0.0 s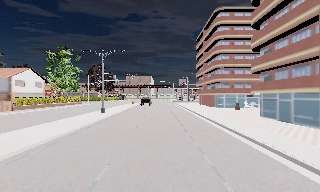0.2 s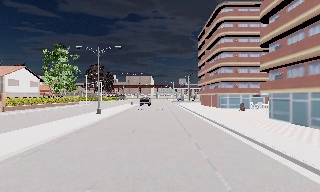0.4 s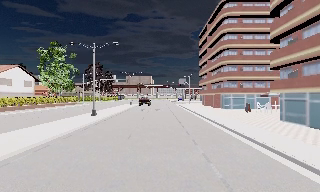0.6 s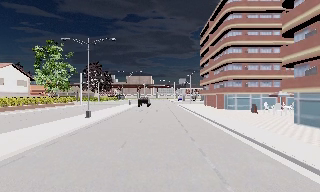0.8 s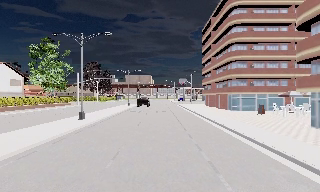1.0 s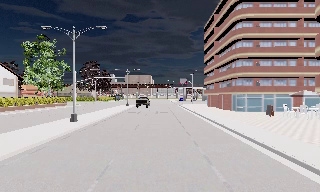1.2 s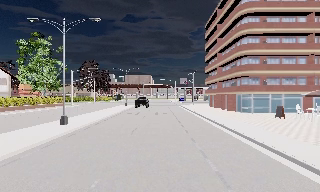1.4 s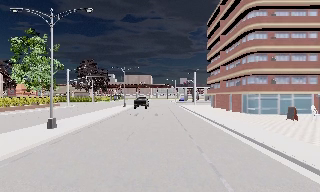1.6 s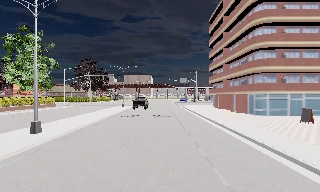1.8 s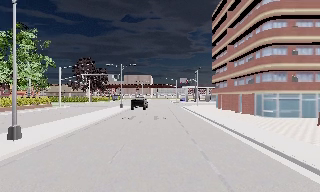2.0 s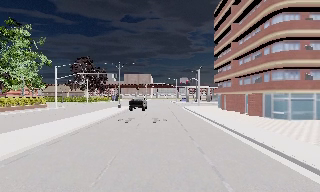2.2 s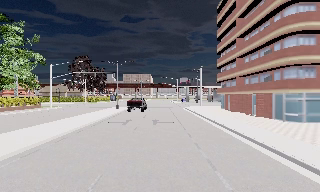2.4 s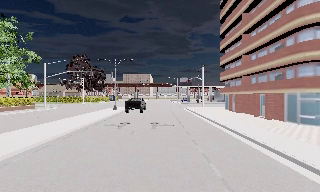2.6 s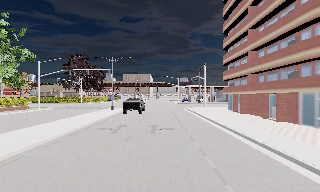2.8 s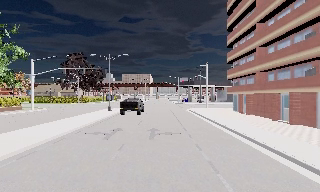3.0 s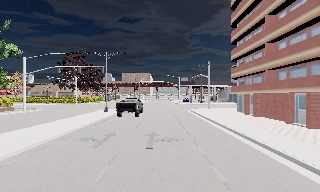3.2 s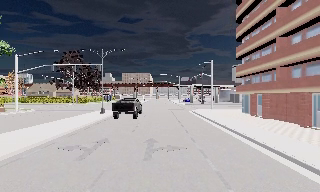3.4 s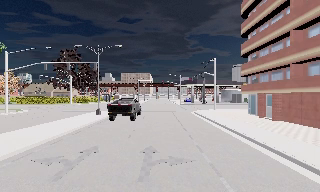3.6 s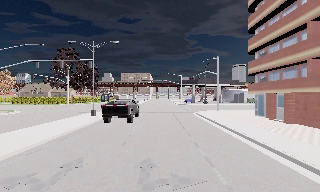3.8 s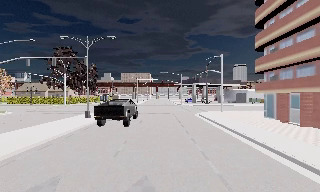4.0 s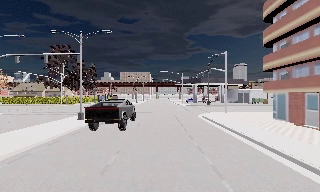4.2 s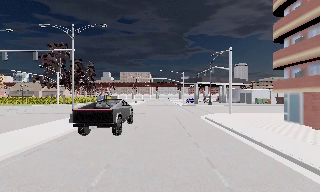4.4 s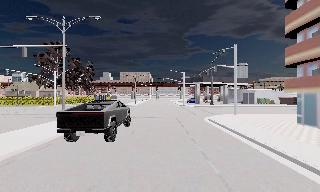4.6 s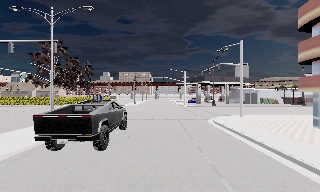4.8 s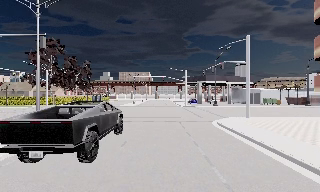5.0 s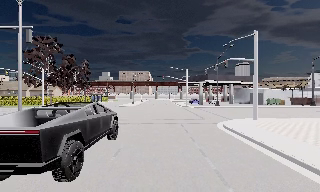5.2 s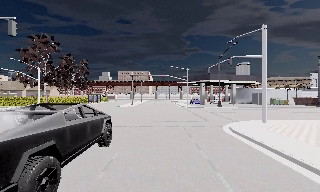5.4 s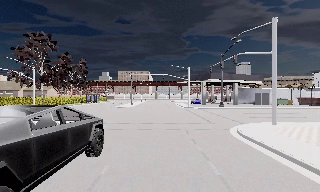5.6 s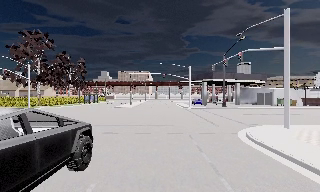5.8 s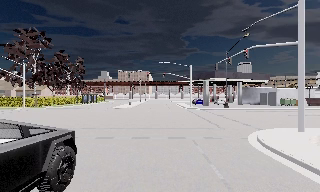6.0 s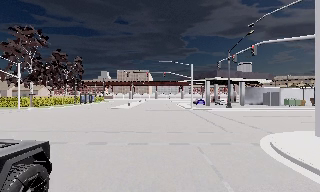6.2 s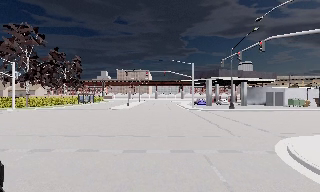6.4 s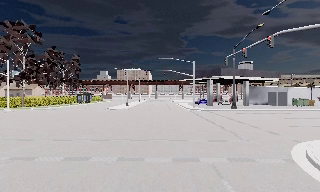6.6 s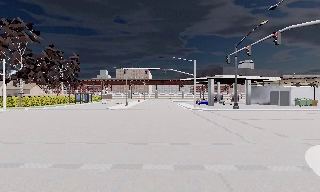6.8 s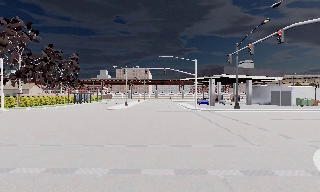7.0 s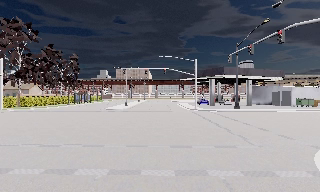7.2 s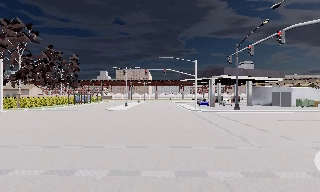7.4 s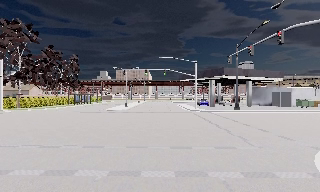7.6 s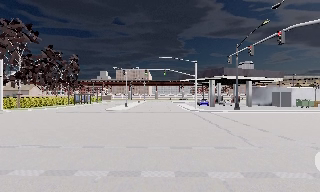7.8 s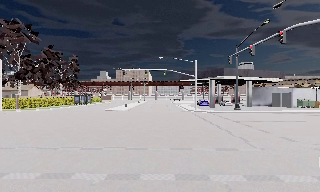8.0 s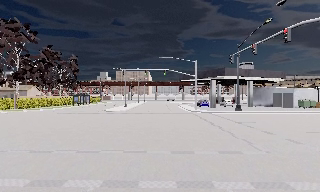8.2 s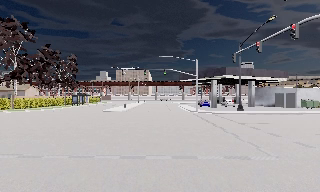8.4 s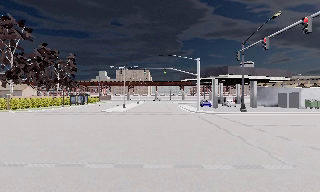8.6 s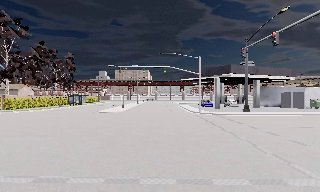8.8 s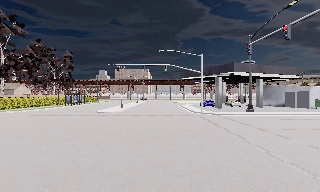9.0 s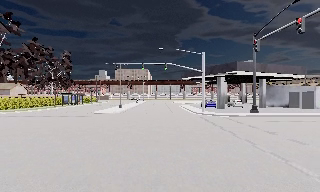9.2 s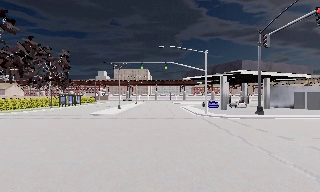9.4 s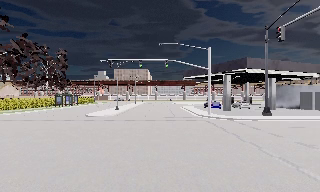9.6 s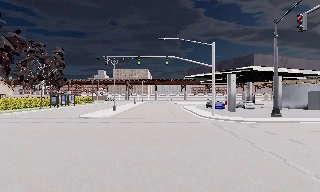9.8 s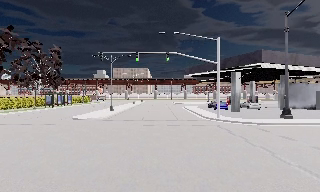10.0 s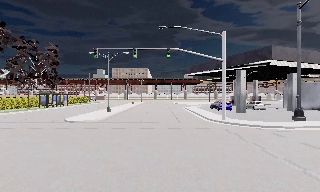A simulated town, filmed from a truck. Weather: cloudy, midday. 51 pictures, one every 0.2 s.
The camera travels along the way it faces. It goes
forward.
0.0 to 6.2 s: The camera travels forward, about 40 m, so what stands in front looms larger.
6.2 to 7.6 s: The camera travels forward, about 2 m, so what stands in front looms larger. It loses speed.
7.6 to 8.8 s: The camera travels forward, about 4 m, so what stands in front looms larger. It gains speed.
8.8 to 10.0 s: The camera travels forward, about 8 m, so what stands in front looms larger.
The film runs forward here.
